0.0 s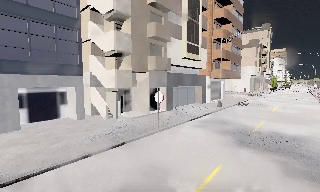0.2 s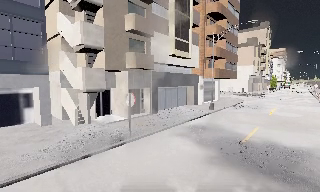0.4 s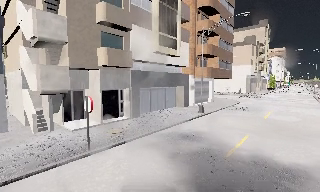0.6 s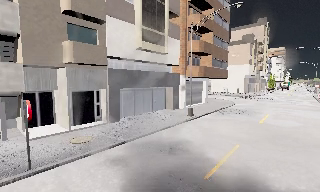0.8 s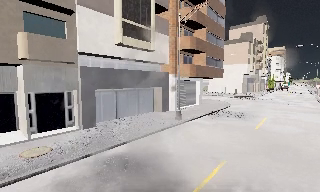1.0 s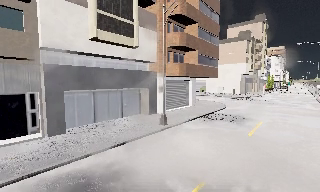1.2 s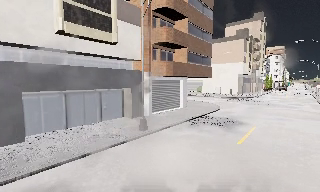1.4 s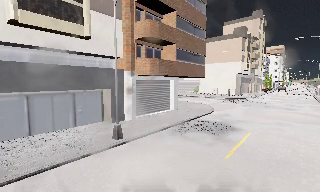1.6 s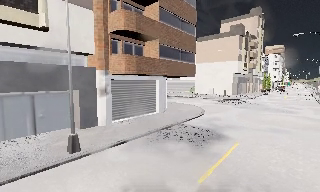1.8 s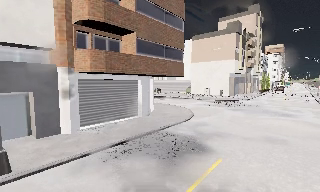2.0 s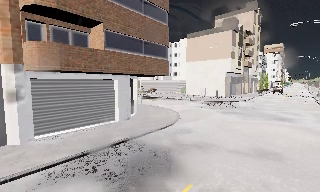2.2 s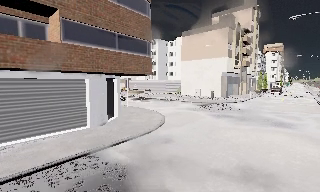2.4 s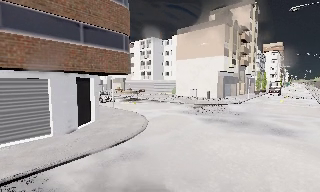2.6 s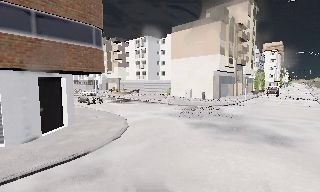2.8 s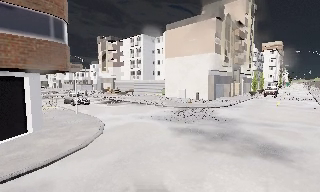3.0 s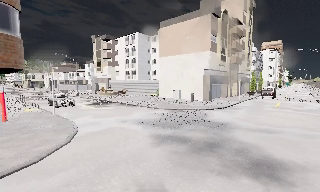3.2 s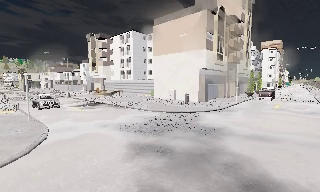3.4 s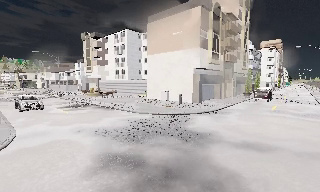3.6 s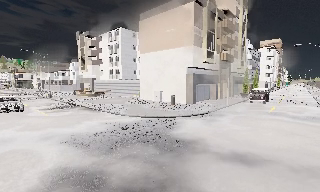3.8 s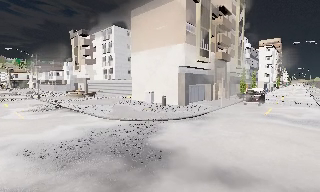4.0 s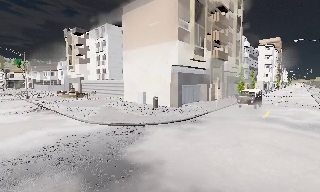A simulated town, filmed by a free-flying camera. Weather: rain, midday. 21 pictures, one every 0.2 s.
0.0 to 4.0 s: The camera travels forward and to its right, about 35 m, so what stands in front looms larger.
The film runs forward here.
